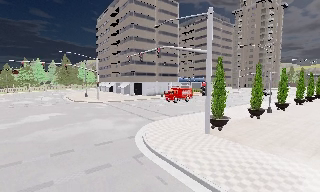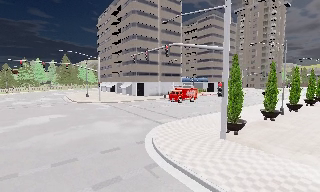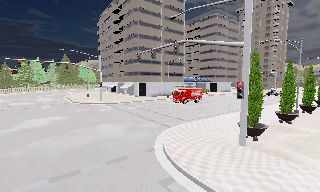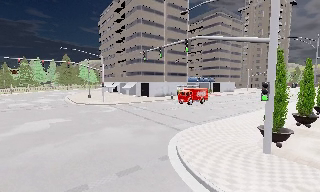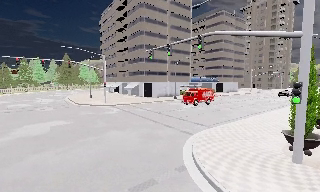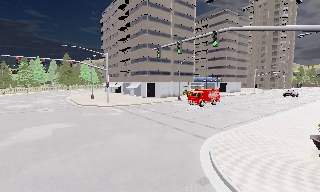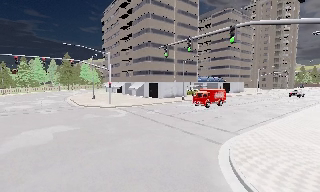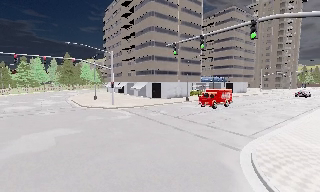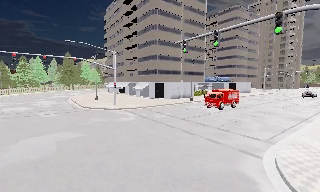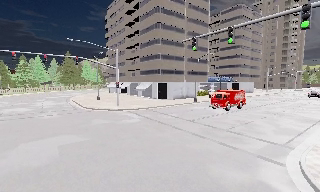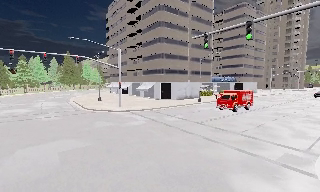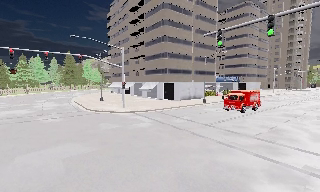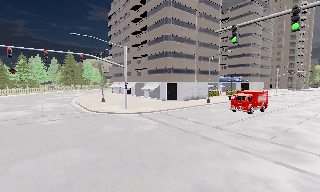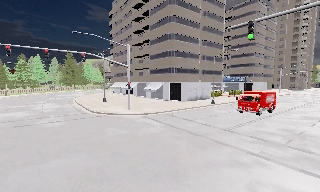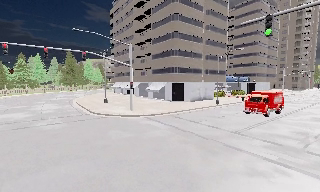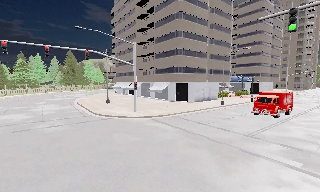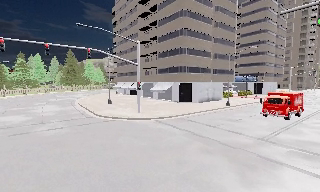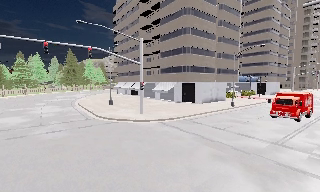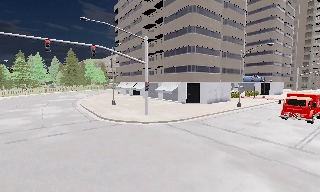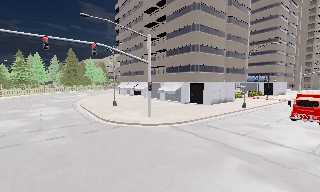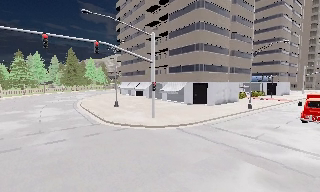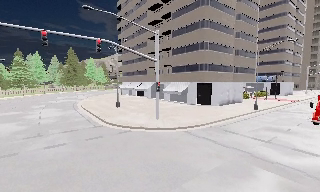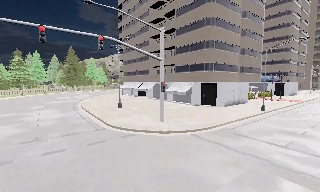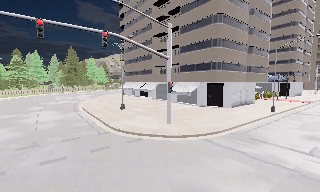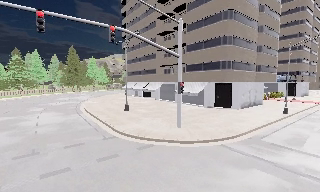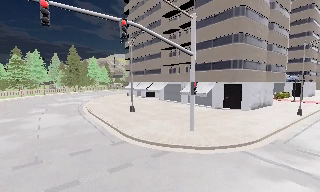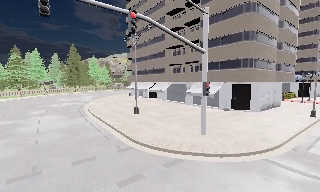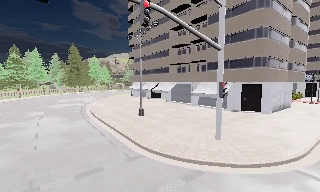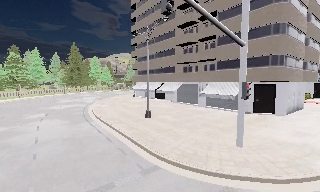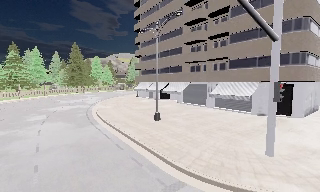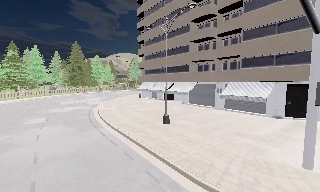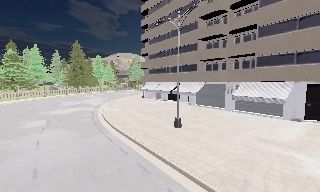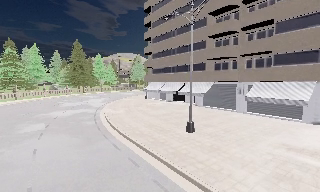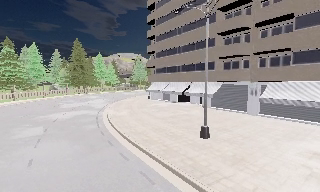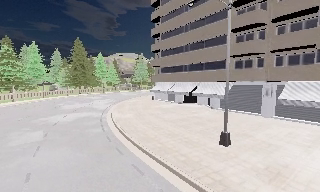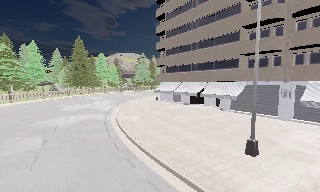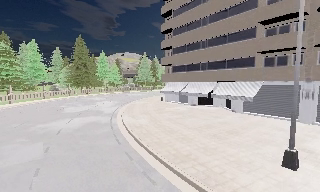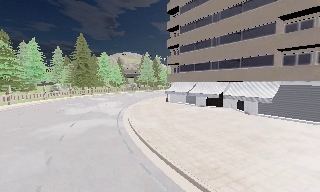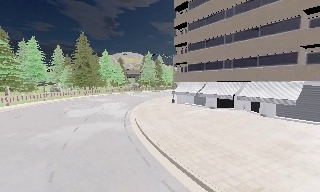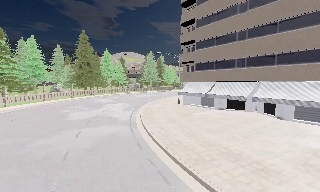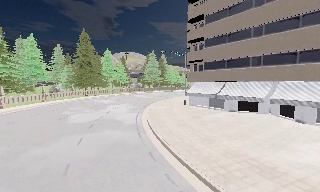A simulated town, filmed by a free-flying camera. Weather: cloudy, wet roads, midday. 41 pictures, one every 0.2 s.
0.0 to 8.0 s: The camera travels forward and to its left, about 45 m, so what stands in front looms larger.
The film runs forward here.
